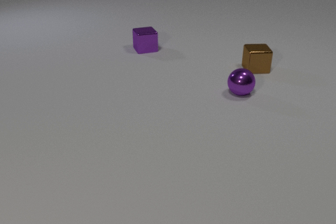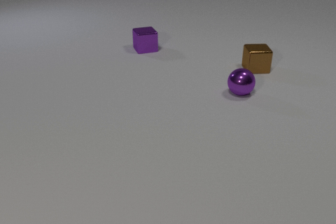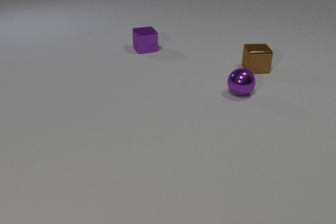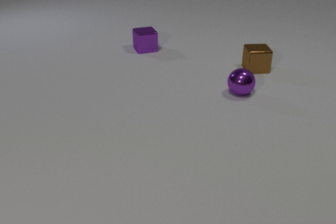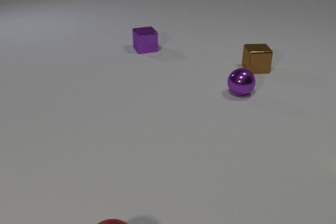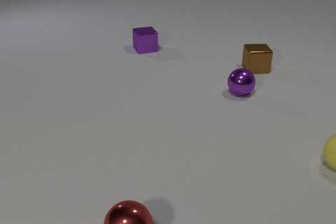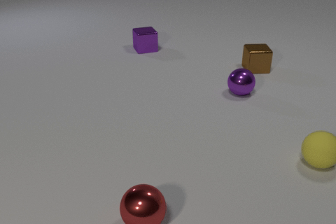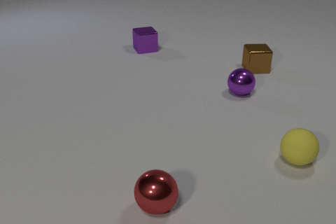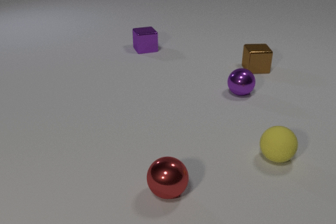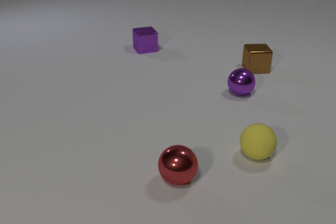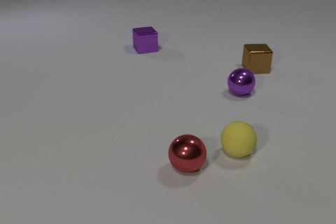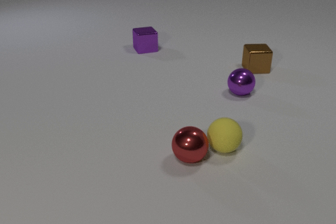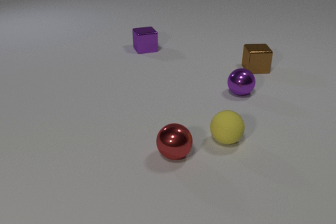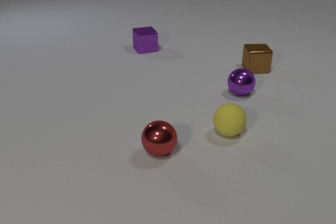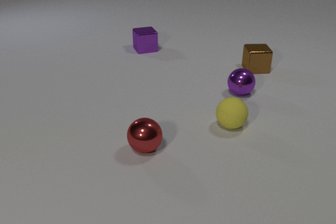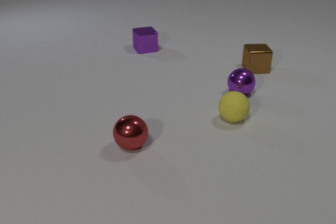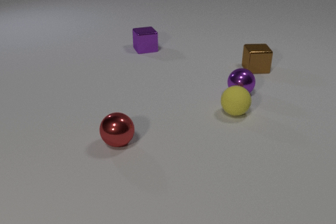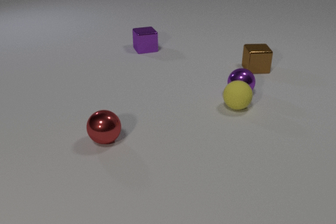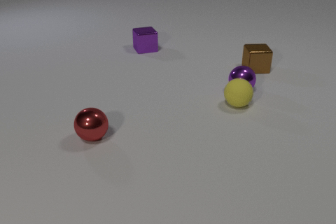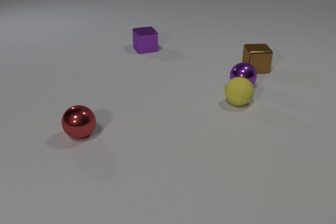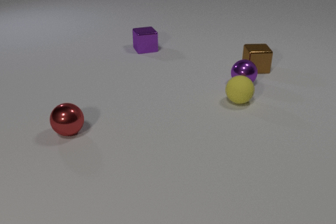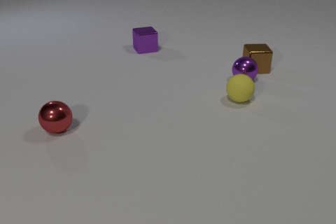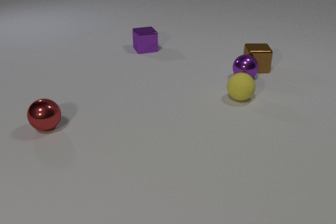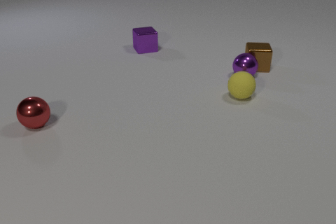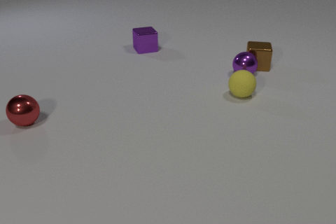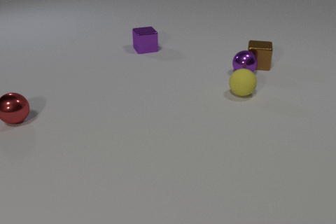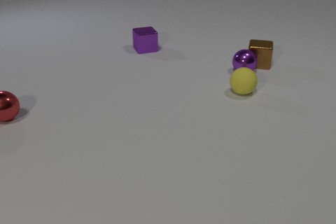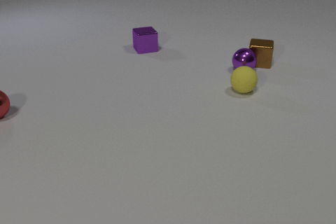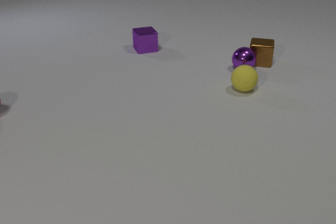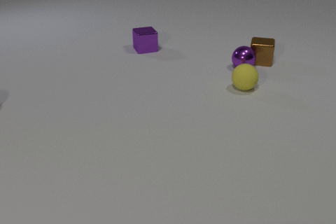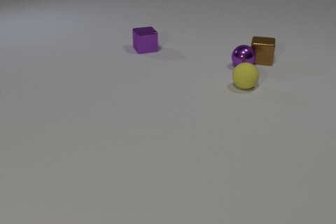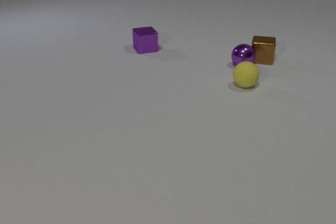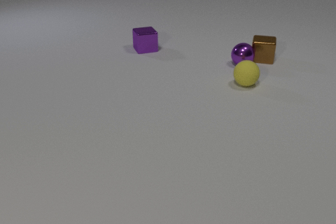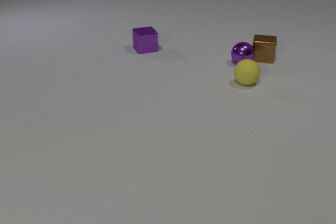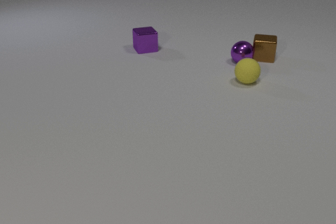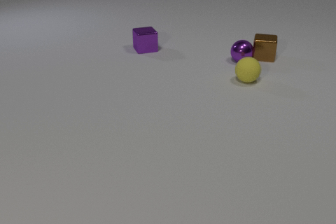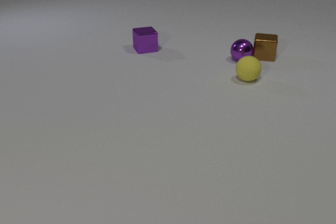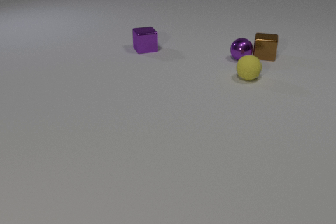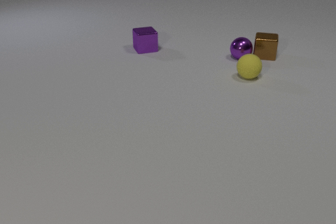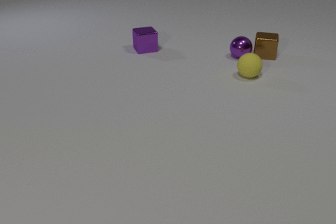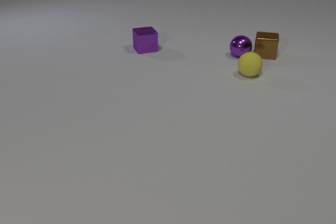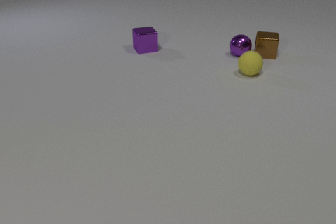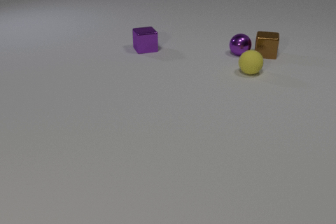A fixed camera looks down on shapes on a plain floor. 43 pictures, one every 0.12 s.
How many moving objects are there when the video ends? 3.
What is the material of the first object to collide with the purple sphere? rubber.
What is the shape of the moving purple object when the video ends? sphere.
0.00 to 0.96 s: The red metal sphere comes in at the bottom edge, rolls away from the camera and to the right. The yellow rubber sphere comes in at the right edge, rolls to the left.
0.96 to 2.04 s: The red metal sphere rolls away from the camera and to the left. The yellow rubber sphere rolls away from the camera and to the left. The red metal sphere and the yellow rubber sphere collide.
2.04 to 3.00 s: The red metal sphere rolls to the left and away from the camera. The yellow rubber sphere rolls away from the camera. The purple metal sphere rolls away from the camera. The brown metal cube slides away from the camera. The yellow rubber sphere and the purple metal sphere collide. The purple metal sphere and the brown metal cube collide.
3.00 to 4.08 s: The red metal sphere rolls to the left and away from the camera, leaves at the left edge. The yellow rubber sphere rolls away from the camera. The purple metal sphere rolls away from the camera. The brown metal cube slides away from the camera.
4.08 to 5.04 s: The yellow rubber sphere rolls away from the camera. The purple metal sphere rolls away from the camera. The brown metal cube slides away from the camera.
